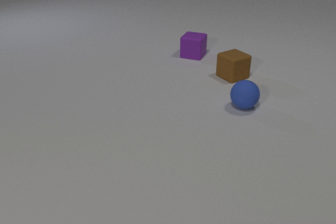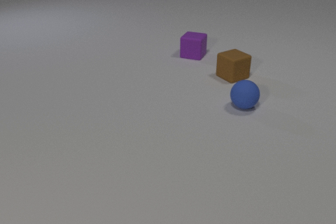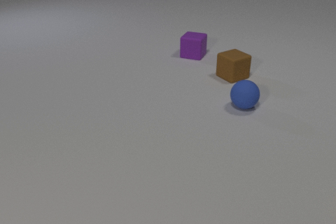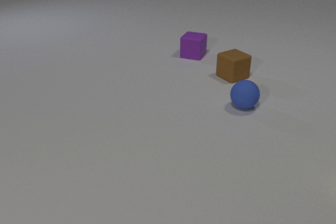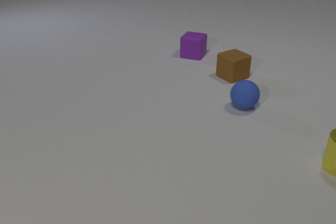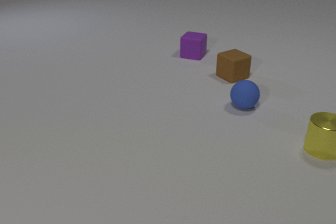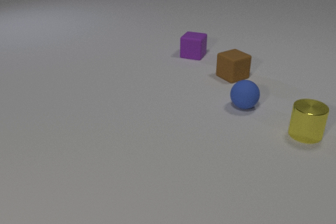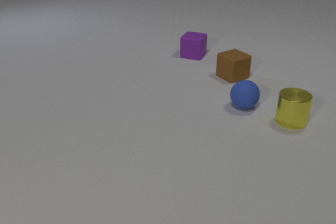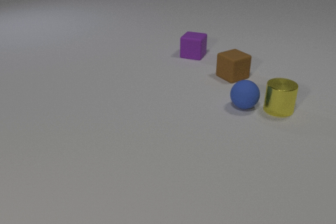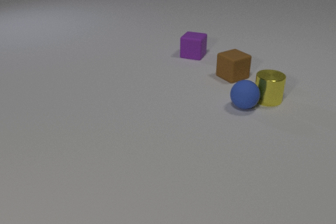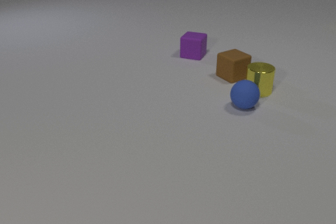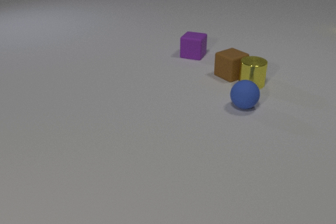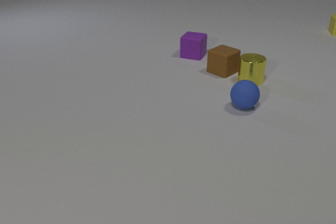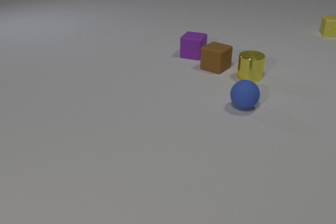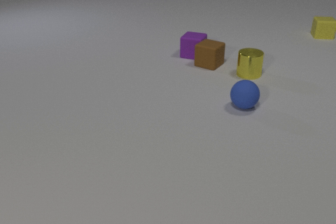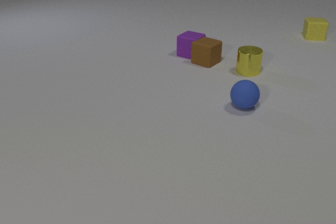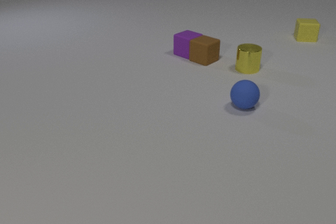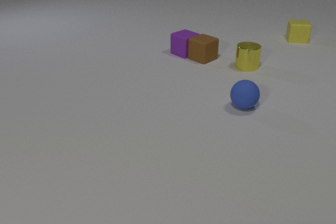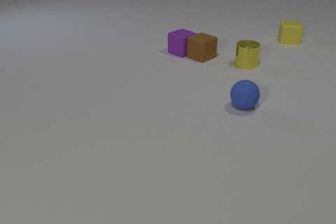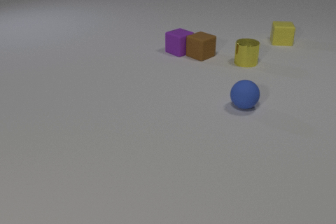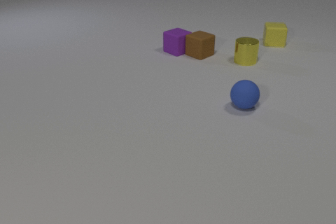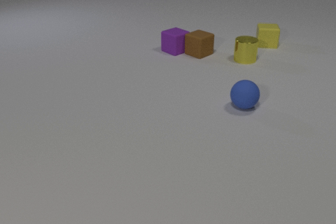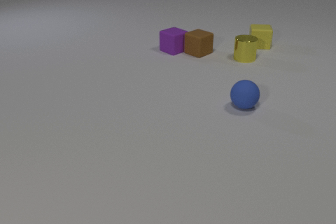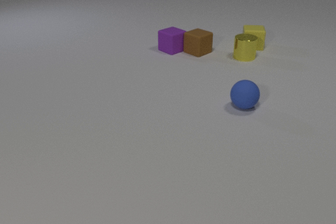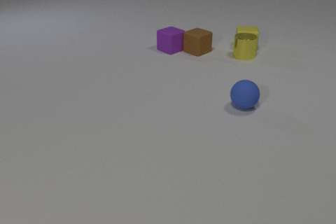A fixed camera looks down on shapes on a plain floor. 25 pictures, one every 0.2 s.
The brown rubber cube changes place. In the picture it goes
away from the camera.
The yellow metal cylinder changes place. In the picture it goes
away from the camera.
0.0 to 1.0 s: The yellow metal cylinder comes in at the right edge, slides away from the camera and to the left.
1.0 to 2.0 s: The yellow metal cylinder slides away from the camera and to the left.
2.0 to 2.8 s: The yellow metal cylinder slides away from the camera. The brown rubber cube slides away from the camera and to the left, spins counterclockwise seen from above by about 30 degrees, its near face sliding to the right. The yellow rubber cube comes in at the right edge, slides to the left and toward the camera. The yellow metal cylinder and the brown rubber cube collide. The brown rubber cube and the purple rubber cube collide.
2.8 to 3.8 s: The yellow metal cylinder slides away from the camera. The brown rubber cube slides away from the camera. The yellow rubber cube slides to the left and toward the camera. The purple rubber cube slides to the left and away from the camera, spins so that its near face slides to the left, clockwise seen from above.
3.8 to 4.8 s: The yellow metal cylinder slides away from the camera. The brown rubber cube slides away from the camera. The yellow rubber cube slides to the left and toward the camera. The purple rubber cube slides to the left and away from the camera.
What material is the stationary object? rubber.
How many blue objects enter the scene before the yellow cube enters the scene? 0.
How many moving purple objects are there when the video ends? 1.
